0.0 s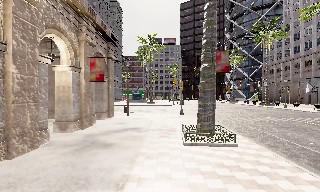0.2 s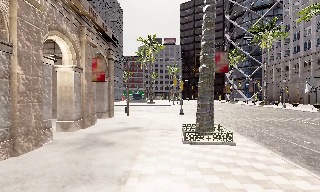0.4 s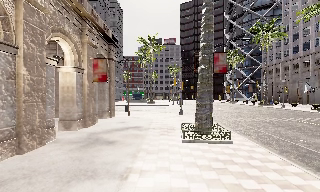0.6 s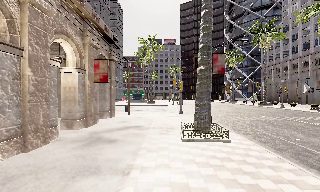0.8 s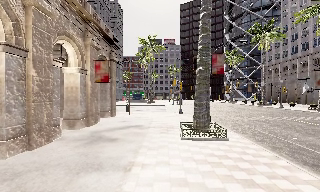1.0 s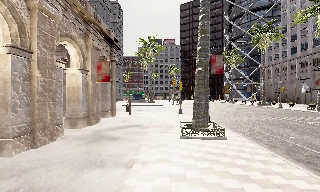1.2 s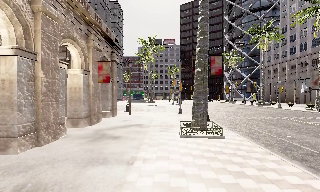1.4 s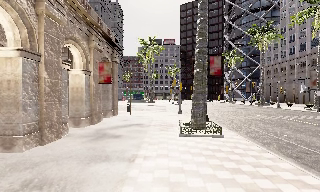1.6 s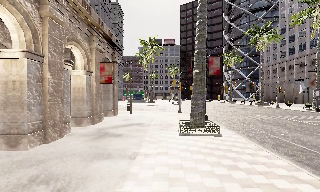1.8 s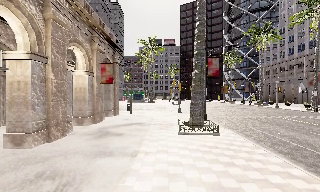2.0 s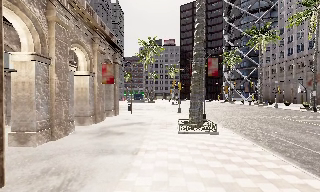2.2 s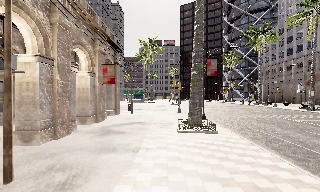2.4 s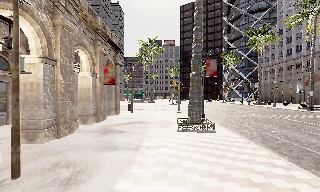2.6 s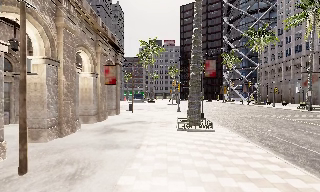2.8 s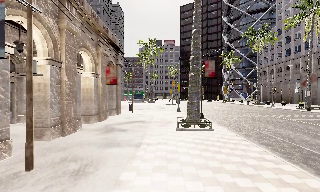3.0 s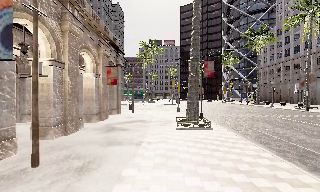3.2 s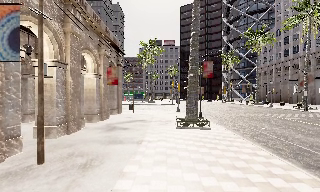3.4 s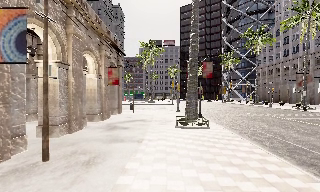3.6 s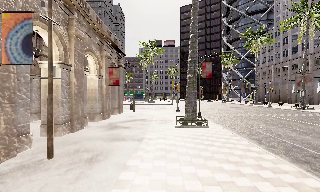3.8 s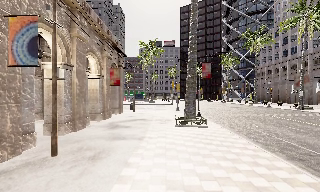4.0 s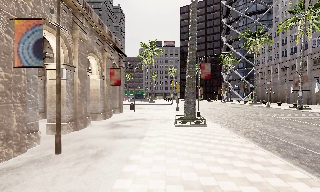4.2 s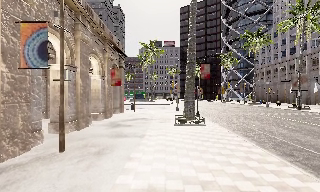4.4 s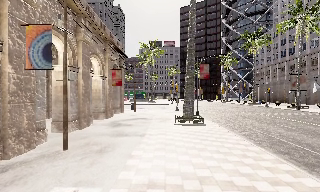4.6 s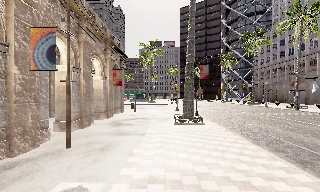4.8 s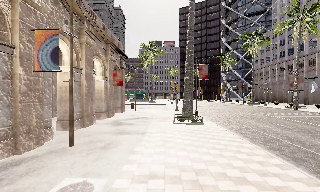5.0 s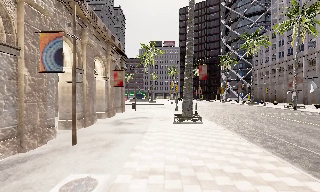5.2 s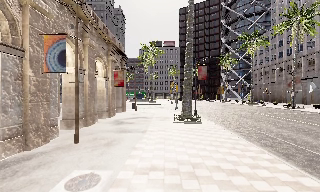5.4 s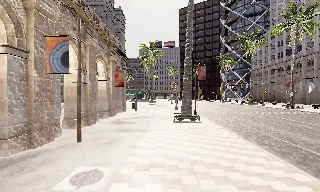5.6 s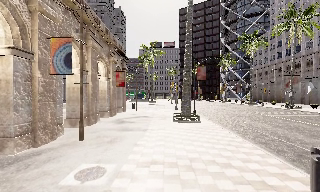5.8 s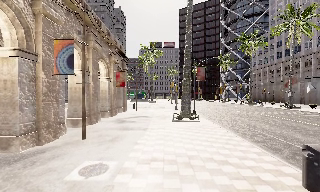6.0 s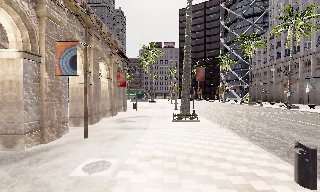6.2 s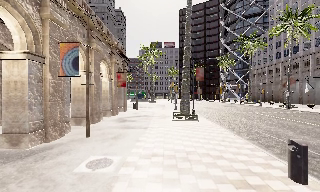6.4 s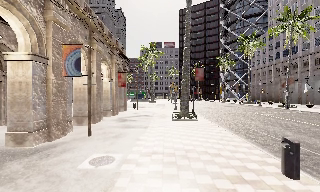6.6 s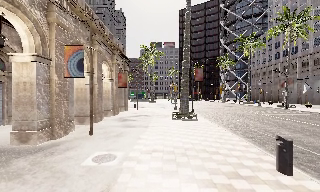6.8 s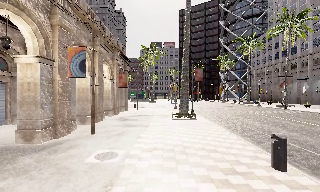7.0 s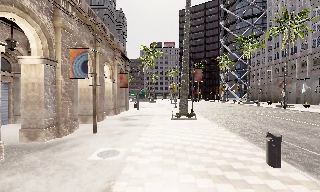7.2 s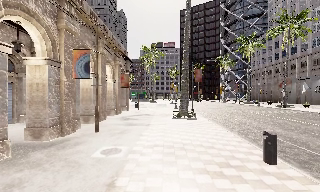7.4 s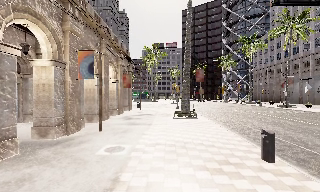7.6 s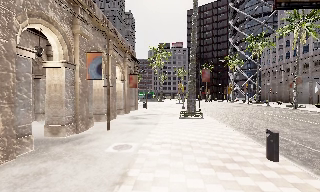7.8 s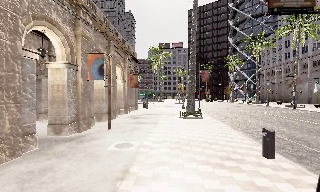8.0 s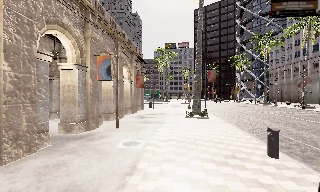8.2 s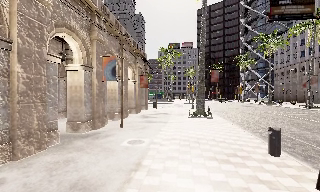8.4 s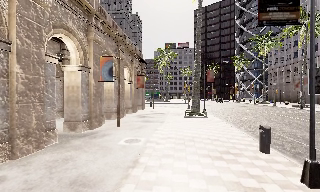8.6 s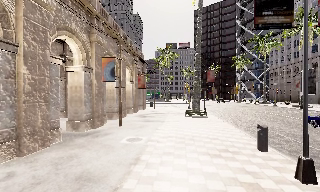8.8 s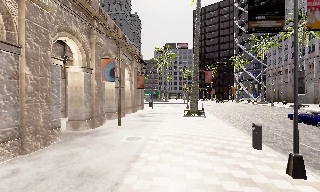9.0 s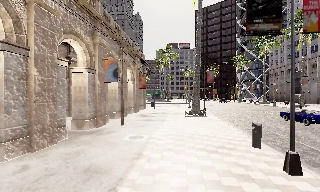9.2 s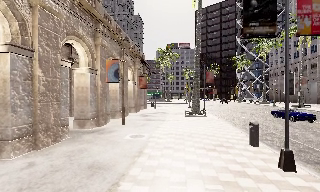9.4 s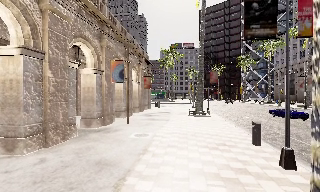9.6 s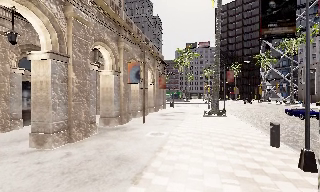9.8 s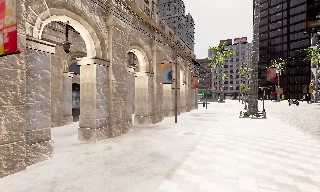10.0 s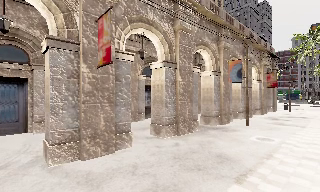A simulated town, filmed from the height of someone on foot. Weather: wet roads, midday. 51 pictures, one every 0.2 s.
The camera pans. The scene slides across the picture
to the right.
The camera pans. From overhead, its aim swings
counterclockwise.
0.0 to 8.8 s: The camera travels backward, about 11 m, so what stands in front gets smaller.
8.8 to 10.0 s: The camera pans to its left, which is counterclockwise from overhead, by about 40 degrees. It travels backward, about 1.5 m.
The film runs backward here.
